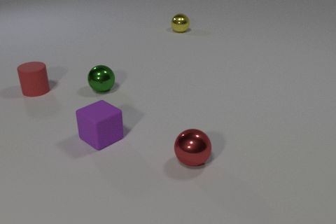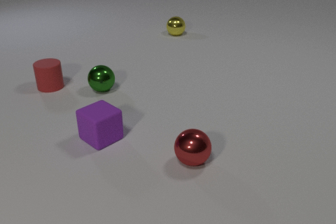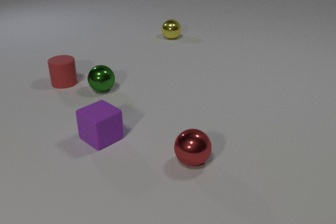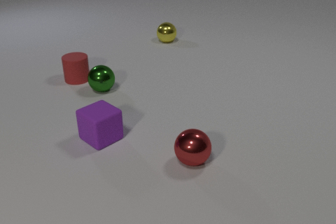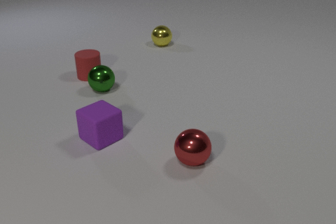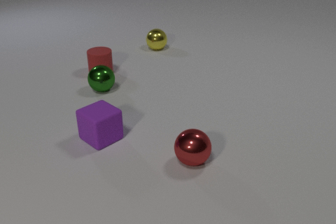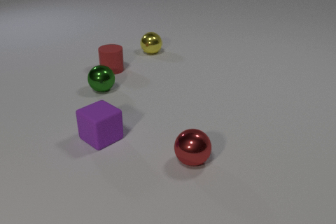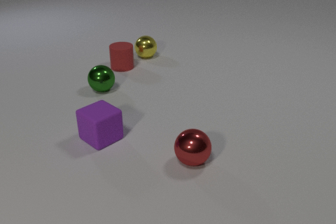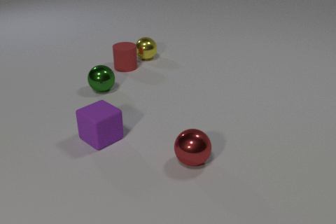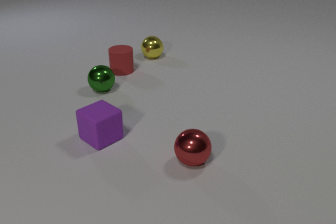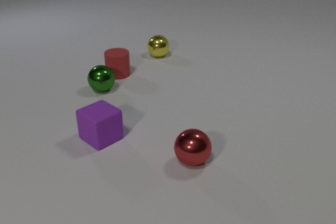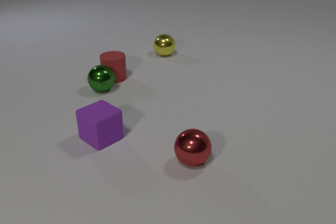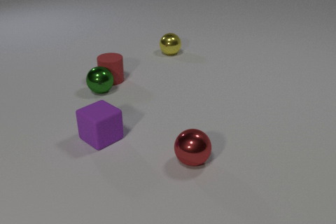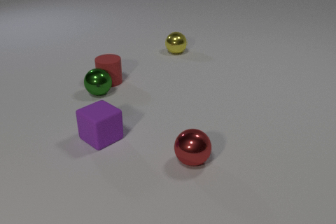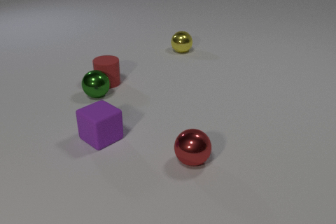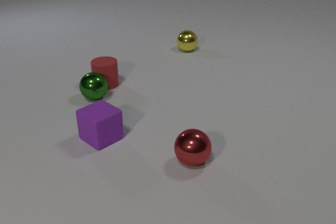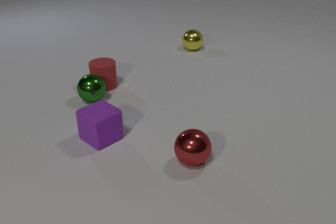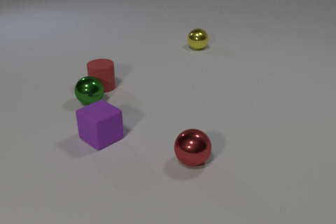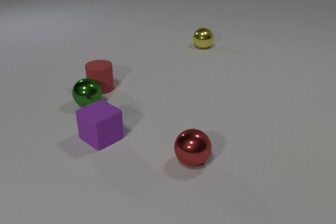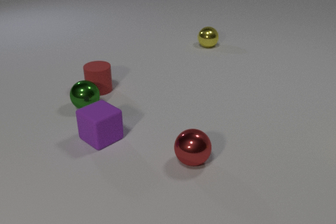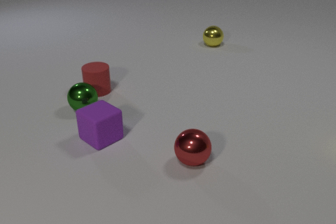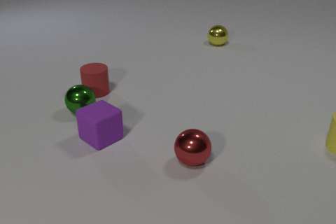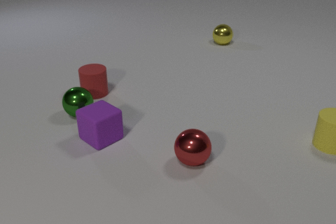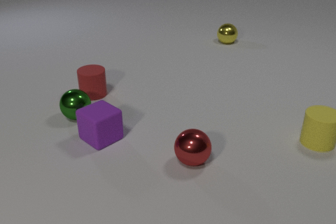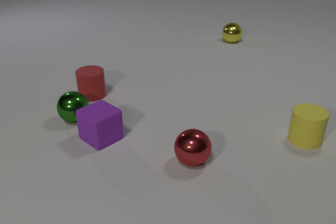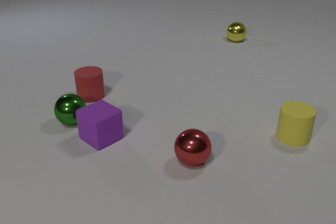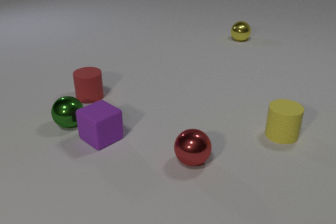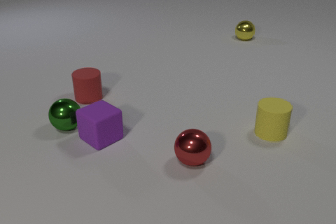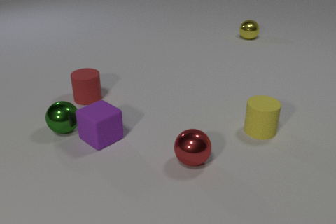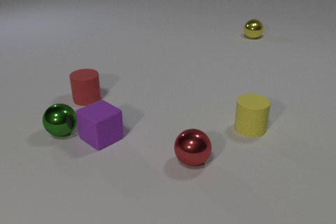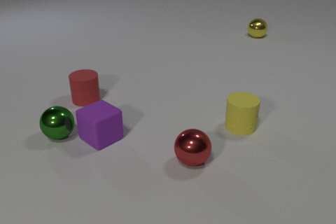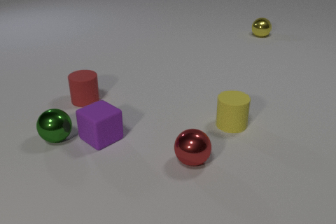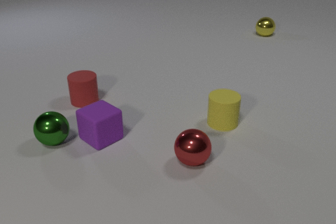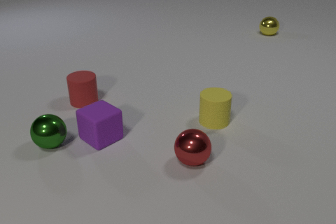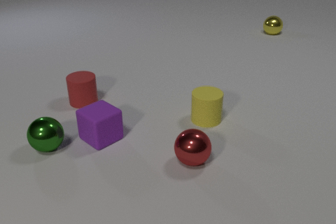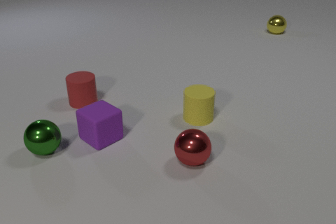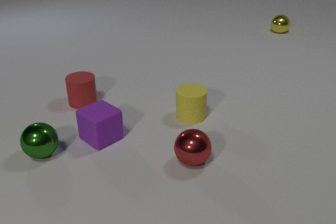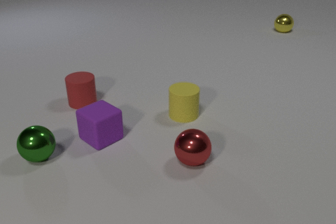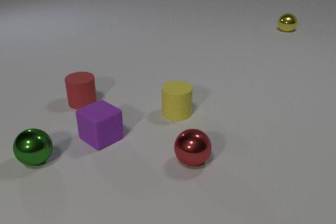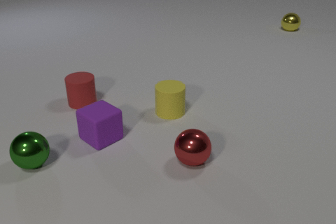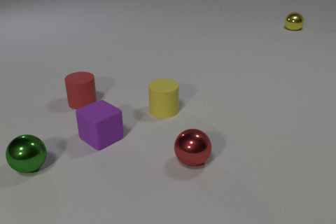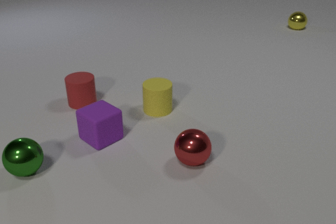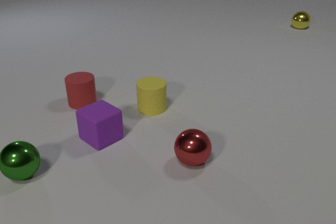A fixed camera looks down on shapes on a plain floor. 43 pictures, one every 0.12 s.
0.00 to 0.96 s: The yellow metal sphere rolls toward the camera and to the left. The red rubber cylinder slides to the right and away from the camera. The yellow metal sphere and the red rubber cylinder collide.
0.96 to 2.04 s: The yellow metal sphere rolls to the right and away from the camera. The red rubber cylinder slides toward the camera and to the left. The green metal sphere rolls toward the camera and to the left. The red rubber cylinder and the green metal sphere collide.
2.04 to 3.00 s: The yellow metal sphere rolls to the right and away from the camera. The red rubber cylinder slides toward the camera and to the left. The green metal sphere rolls toward the camera and to the left. The yellow rubber cylinder comes in at the right edge, slides to the left.
3.00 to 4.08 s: The yellow metal sphere rolls to the right and away from the camera. The red rubber cylinder slides toward the camera and to the left. The green metal sphere rolls toward the camera and to the left. The yellow rubber cylinder slides to the left.
4.08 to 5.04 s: The yellow metal sphere rolls to the right and away from the camera. The green metal sphere rolls toward the camera and to the left. The yellow rubber cylinder slides to the left.
What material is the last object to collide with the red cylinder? metal.
Are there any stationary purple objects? yes.
How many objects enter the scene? 1.
